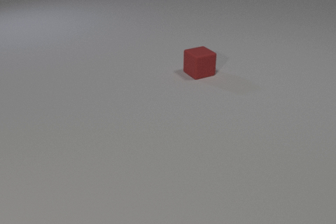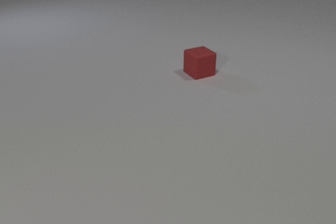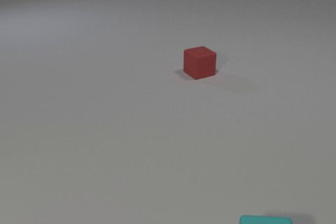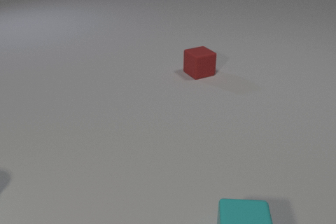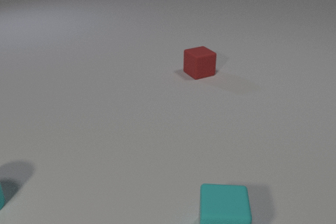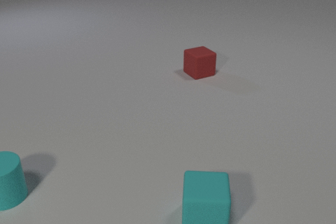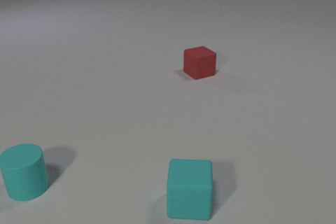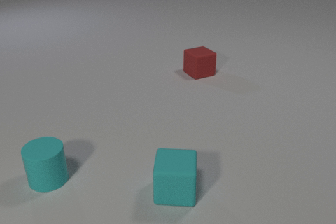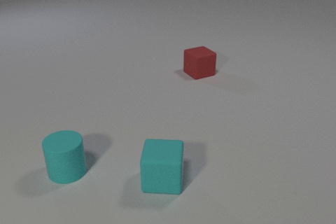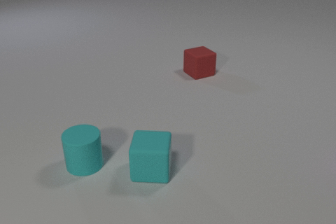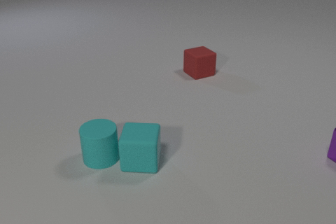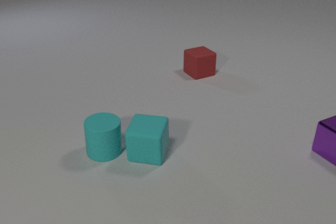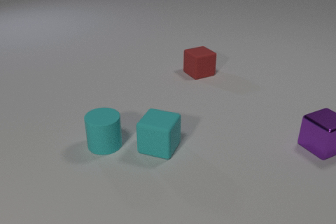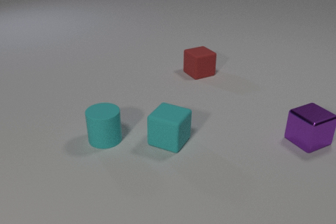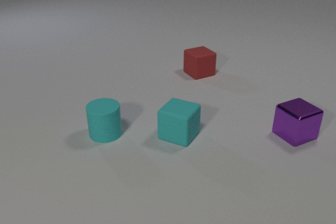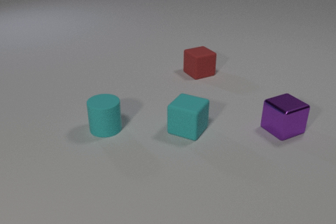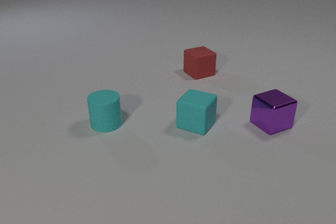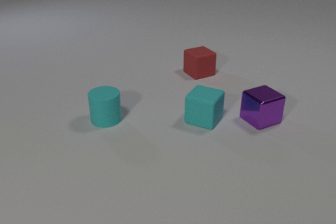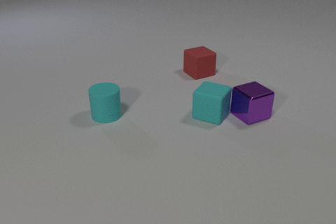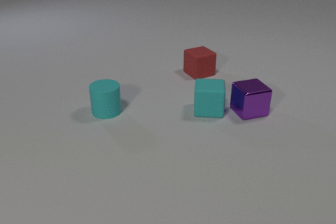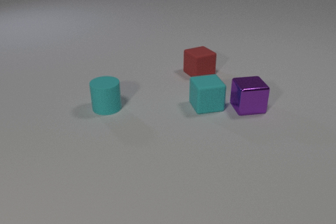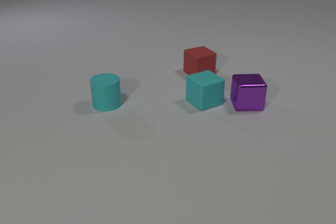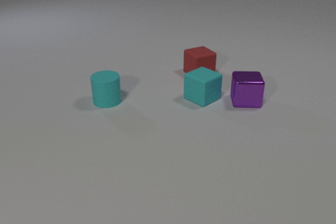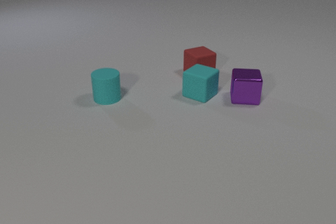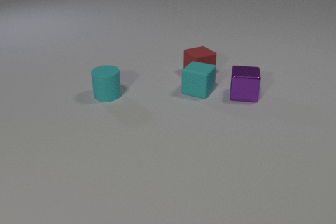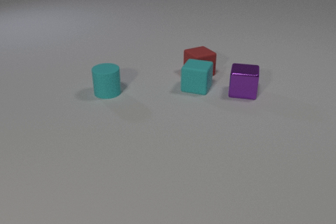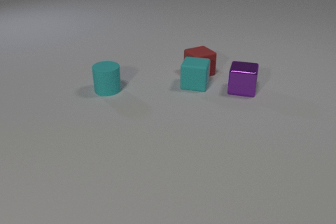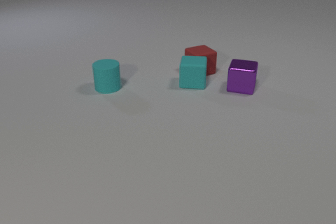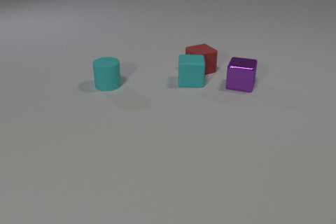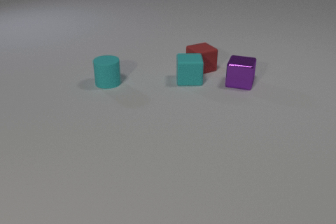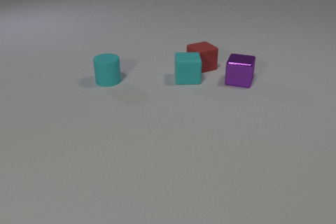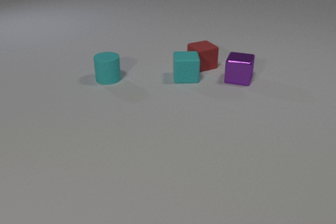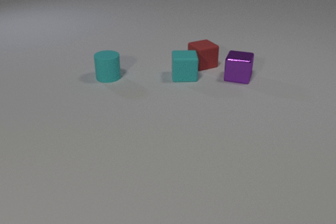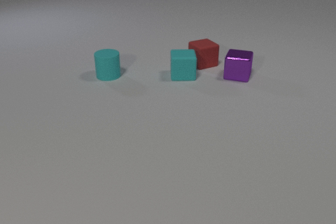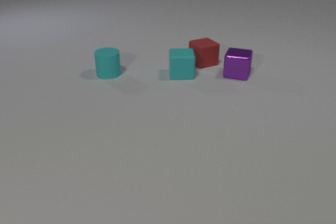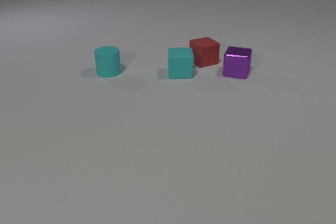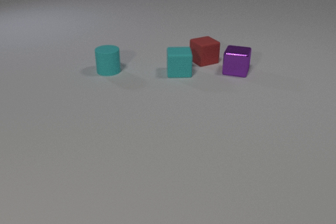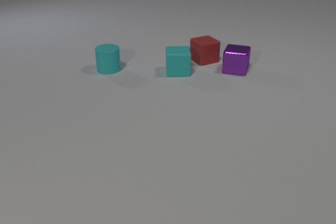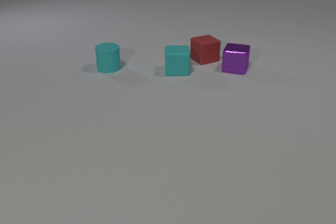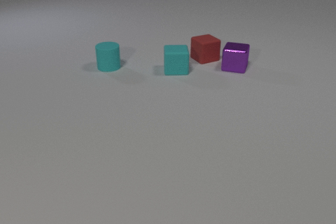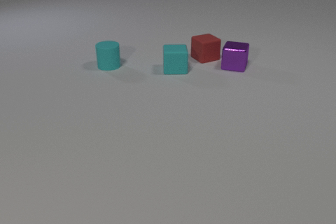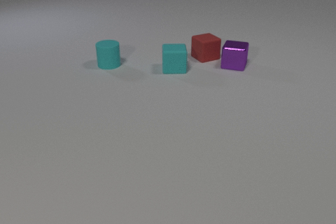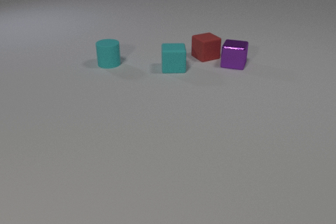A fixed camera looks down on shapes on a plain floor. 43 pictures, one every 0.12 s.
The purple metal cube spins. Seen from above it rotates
clockwise.
The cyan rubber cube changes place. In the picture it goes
away from the camera.
0.00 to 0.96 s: The cyan rubber cube comes in at the bottom edge, slides away from the camera and to the left. The cyan rubber cylinder comes in at the left edge, slides to the right.
0.96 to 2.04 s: The cyan rubber cube slides away from the camera, spins clockwise seen from above by about 30 degrees, its near face sliding to the left. The cyan rubber cylinder slides away from the camera and to the right. The purple metal cube comes in at the right edge, slides to the left and away from the camera. The cyan rubber cube and the cyan rubber cylinder collide.
2.04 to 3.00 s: The cyan rubber cube slides away from the camera, spins so that its near face slides to the right, counterclockwise seen from above. The cyan rubber cylinder slides away from the camera. The purple metal cube slides away from the camera, spins so that its near face slides to the left, clockwise seen from above. The cyan rubber cube and the purple metal cube collide.
3.00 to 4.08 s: The cyan rubber cube slides away from the camera and to the left, spins so that its near face slides to the right, counterclockwise seen from above. The cyan rubber cylinder slides away from the camera. The purple metal cube slides away from the camera. The red rubber cube slides away from the camera. The cyan rubber cube and the red rubber cube collide.
4.08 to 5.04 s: The cyan rubber cube slides away from the camera and to the left. The cyan rubber cylinder slides away from the camera. The purple metal cube slides away from the camera. The red rubber cube slides away from the camera.
What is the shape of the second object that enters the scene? cylinder.
What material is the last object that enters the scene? metal.
How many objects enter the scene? 3.
